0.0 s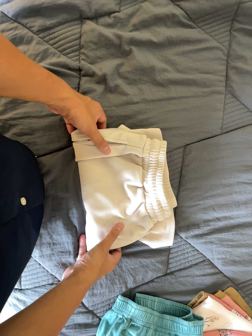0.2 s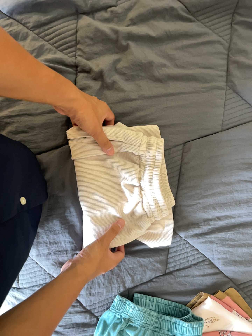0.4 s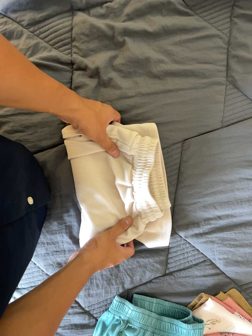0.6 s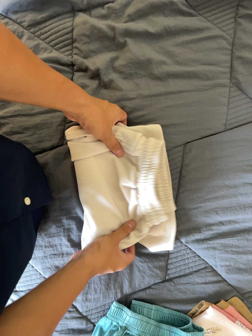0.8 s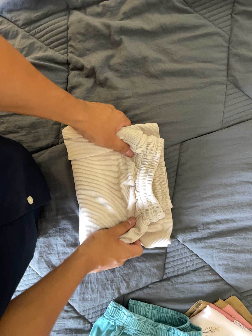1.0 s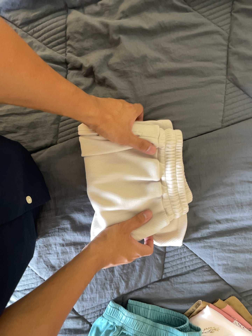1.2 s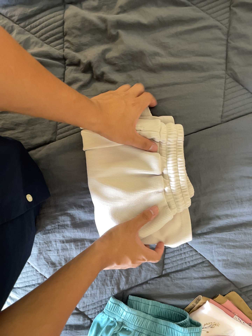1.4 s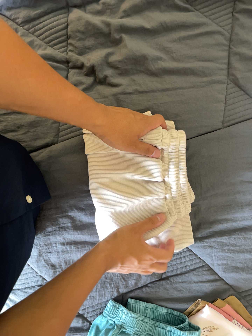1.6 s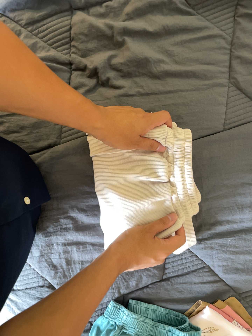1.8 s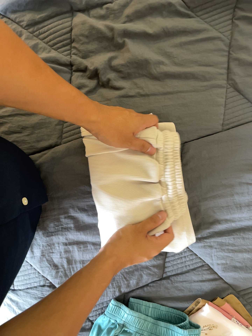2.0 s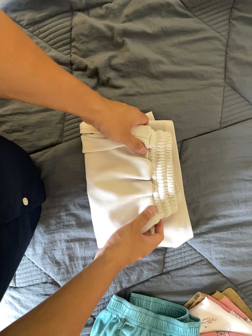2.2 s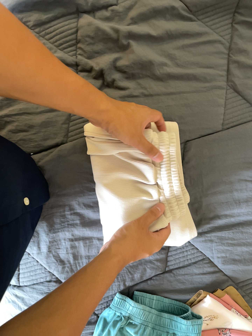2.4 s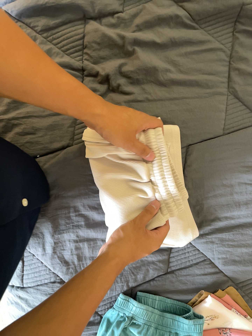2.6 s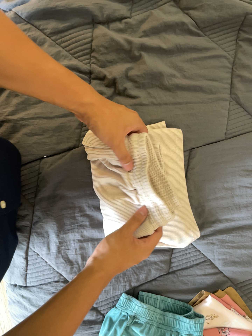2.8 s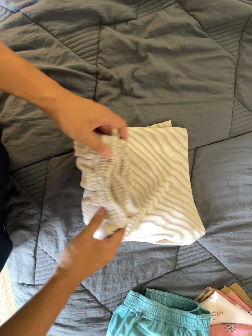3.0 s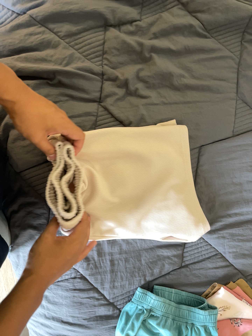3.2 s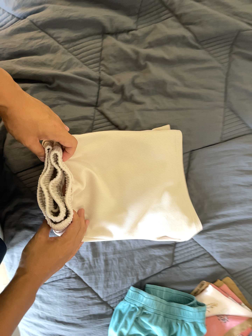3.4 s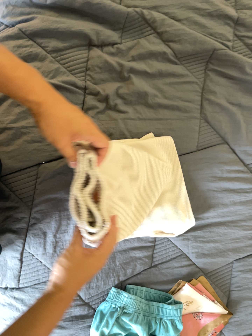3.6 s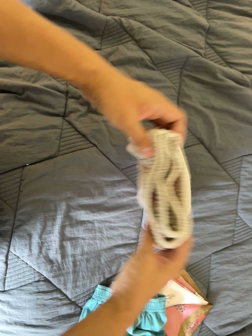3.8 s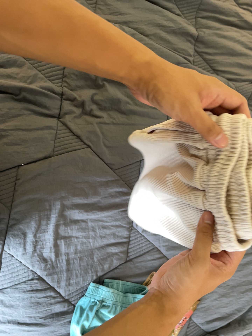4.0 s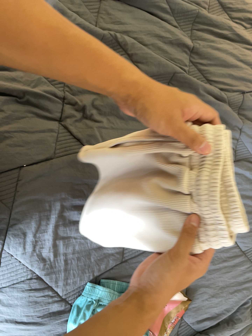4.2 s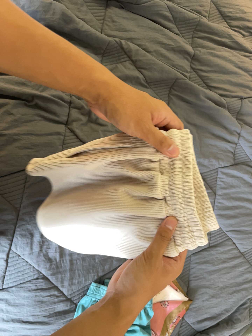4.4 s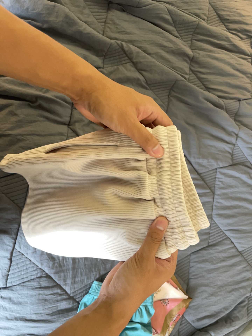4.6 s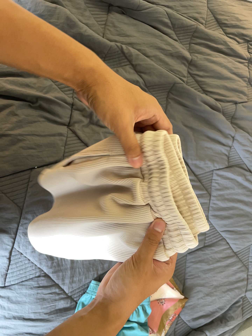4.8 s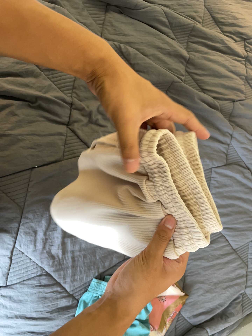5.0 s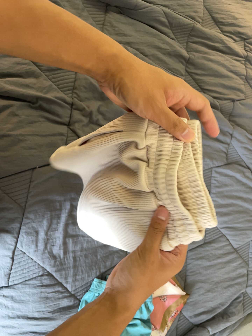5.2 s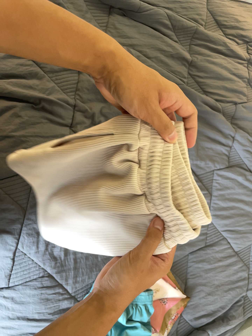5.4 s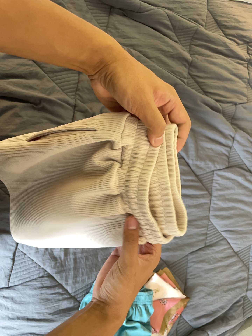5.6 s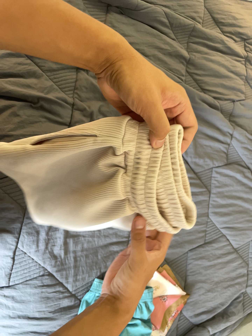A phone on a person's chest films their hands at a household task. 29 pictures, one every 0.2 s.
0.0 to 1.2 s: The camera travels to its right, about 8 cm.
1.2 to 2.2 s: The camera travels to its left, about 6 cm.
2.2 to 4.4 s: The camera pans to its right by about 25 degrees. It travels to its left and backward, about 32 cm.
4.4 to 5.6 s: The camera shifts only a little, or ends up much as it began.
The film runs backward here.
